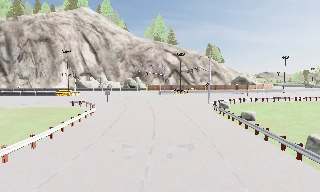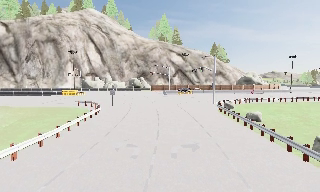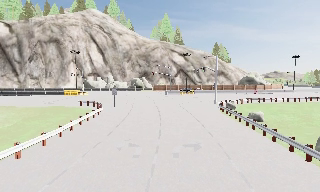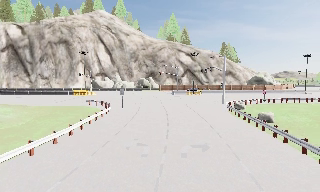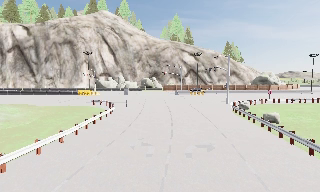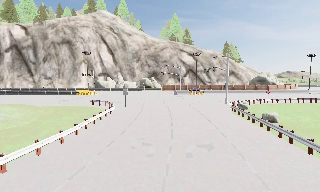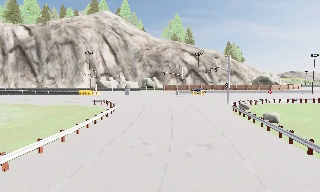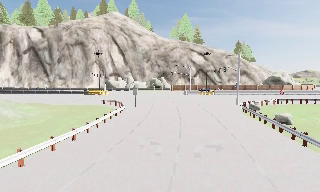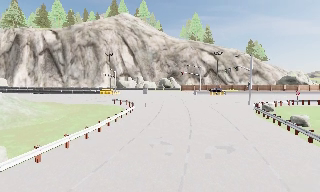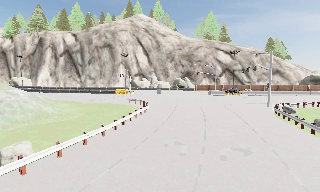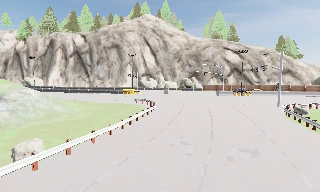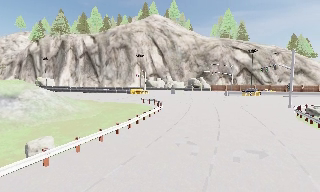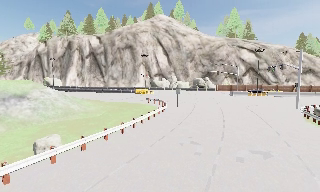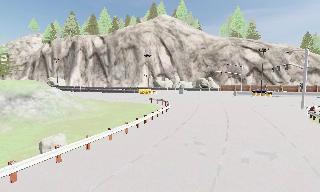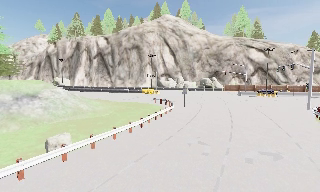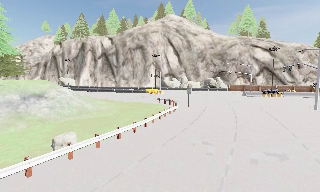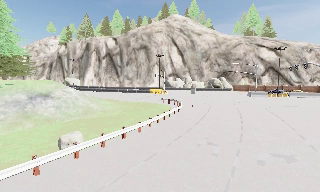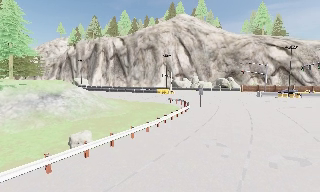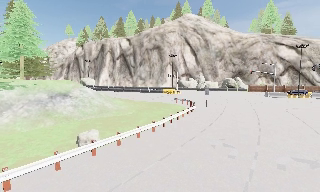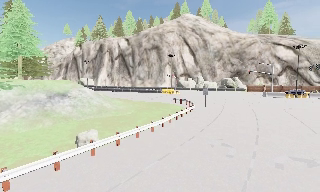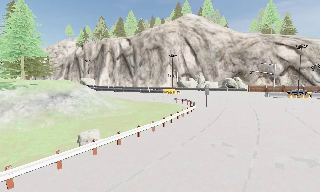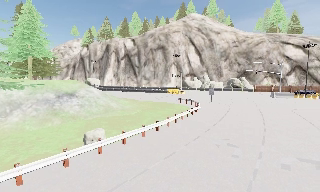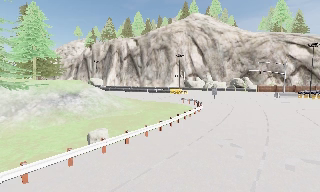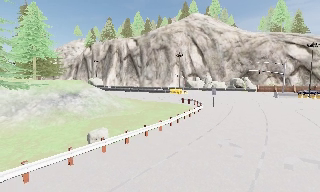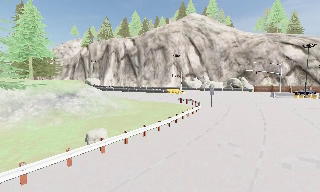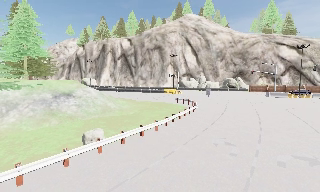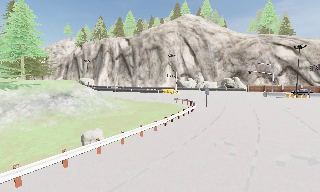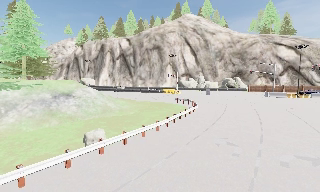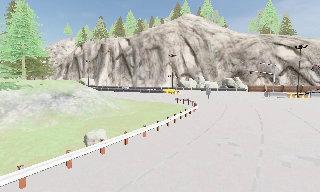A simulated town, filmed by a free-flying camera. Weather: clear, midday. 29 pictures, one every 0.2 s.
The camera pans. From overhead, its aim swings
counterclockwise.
The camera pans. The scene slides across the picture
to the right.
0.0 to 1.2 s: The camera shifts only a little, or ends up much as it began.
1.2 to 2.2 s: The camera swings to its left by about 15 degrees, and the scene slides to the right.
2.2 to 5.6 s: The camera pans to its left, which is counterclockwise from overhead, by about 10 degrees. It travels to its left, about 1 m, so close, fixed things drift to the right.
The film runs backward here.
